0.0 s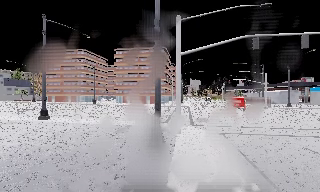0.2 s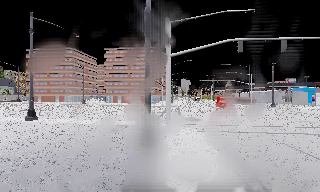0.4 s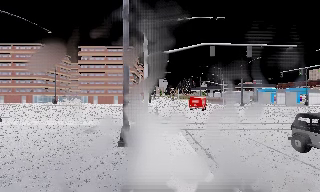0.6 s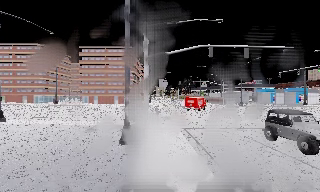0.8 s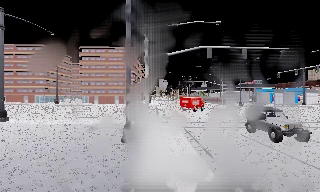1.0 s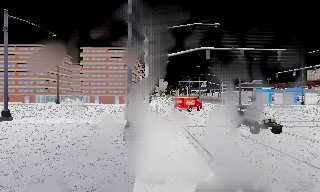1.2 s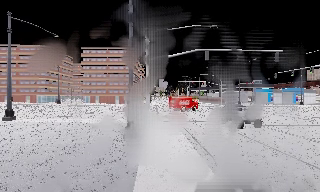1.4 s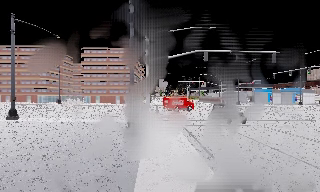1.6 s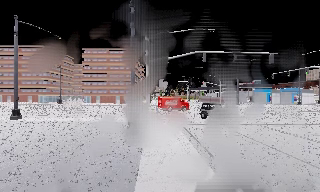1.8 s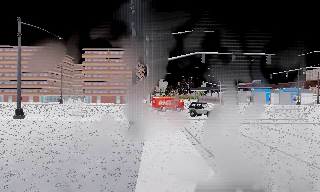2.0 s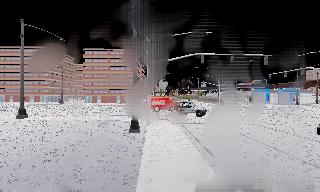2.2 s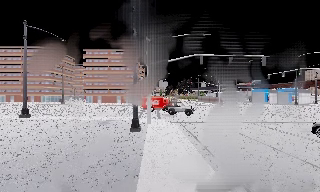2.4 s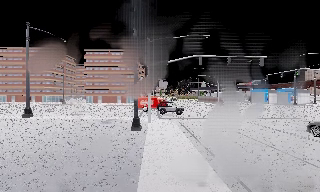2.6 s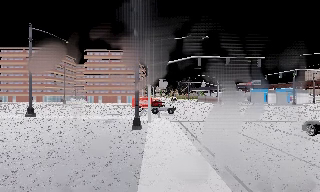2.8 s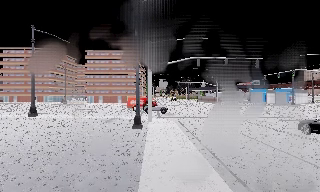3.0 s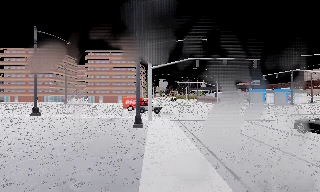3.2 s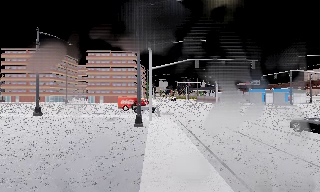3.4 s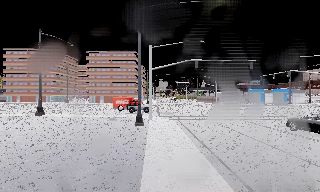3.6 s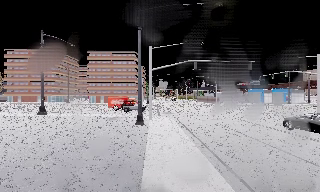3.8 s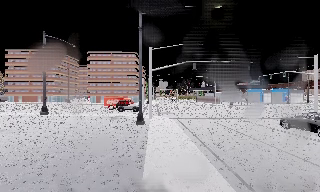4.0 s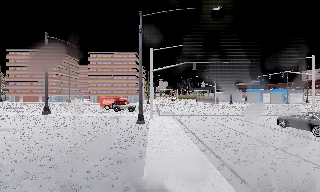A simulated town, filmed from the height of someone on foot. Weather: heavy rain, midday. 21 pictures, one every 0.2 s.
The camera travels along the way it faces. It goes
backward.
0.0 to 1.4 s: The scene slides to the left, as the camera pans about 10 degrees to its right. It travels backward, about 2.5 m, so what stands in front gets smaller.
1.4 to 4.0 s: The camera travels backward, about 4.5 m, so what stands in front gets smaller.
The film runs backward here.
